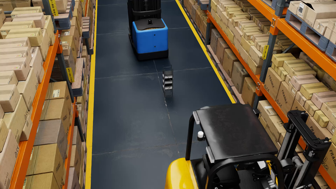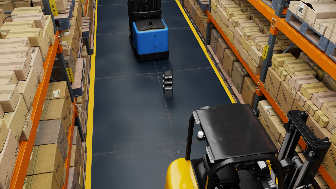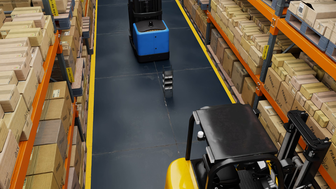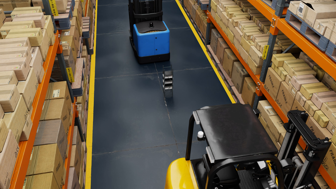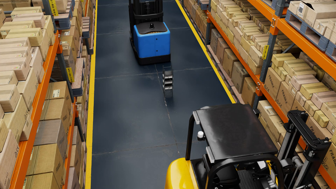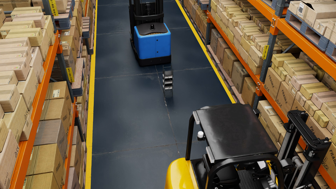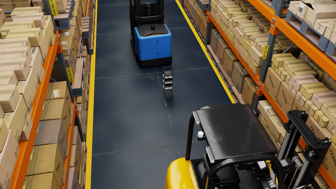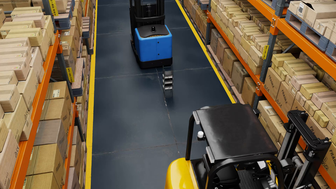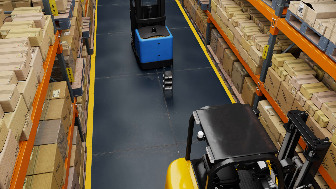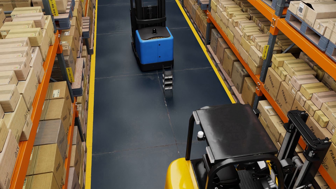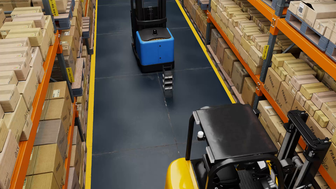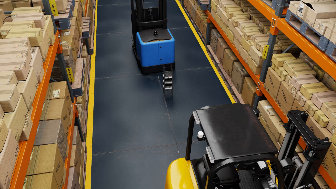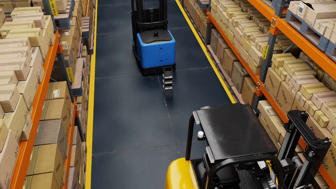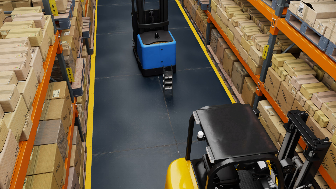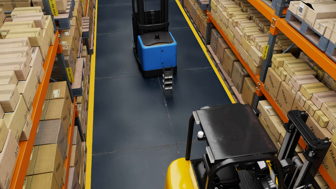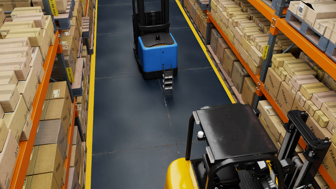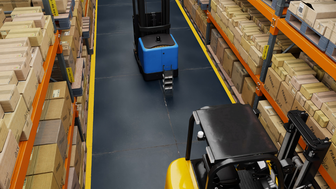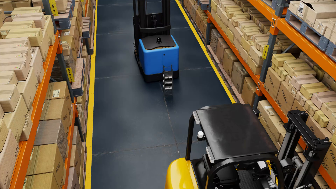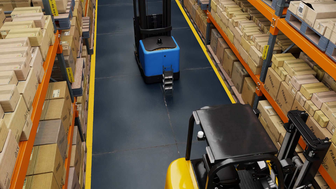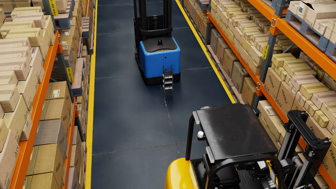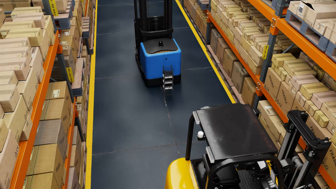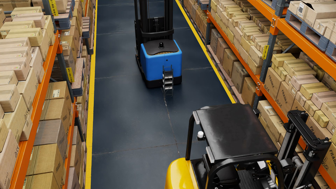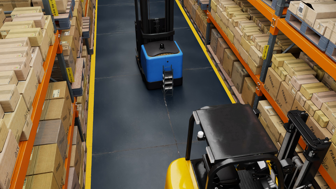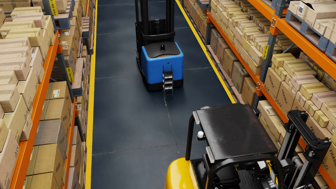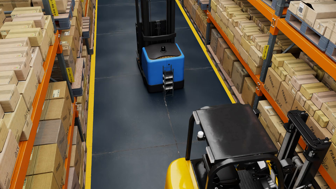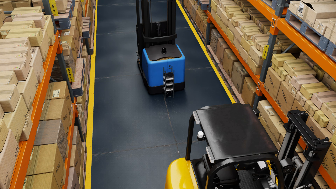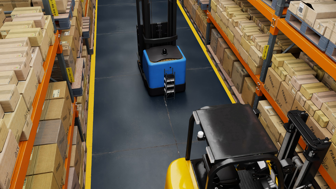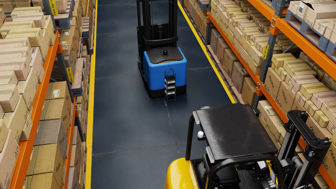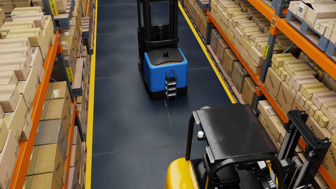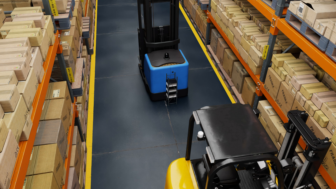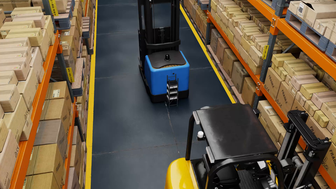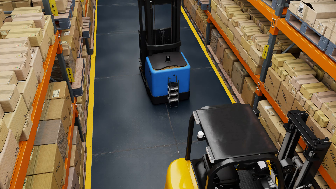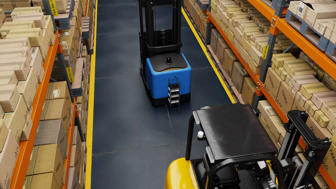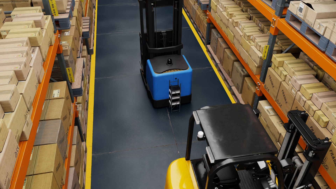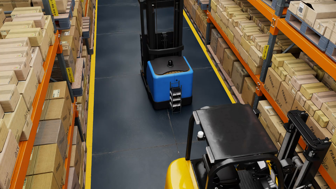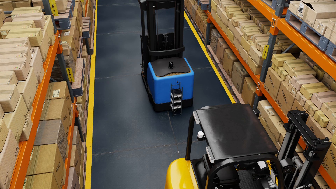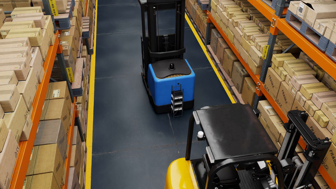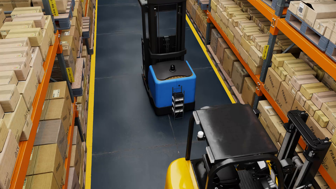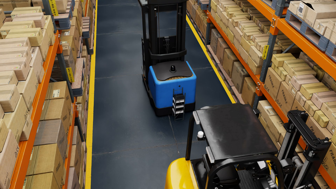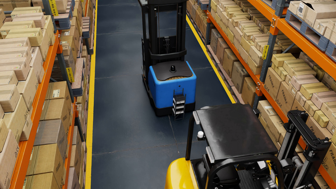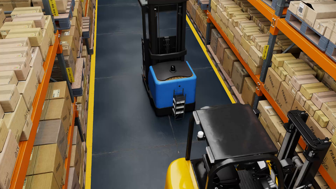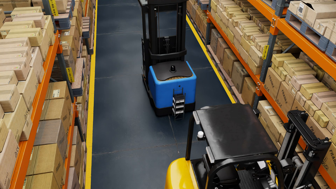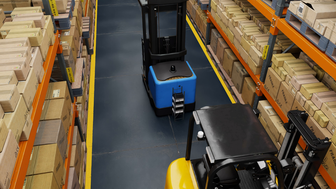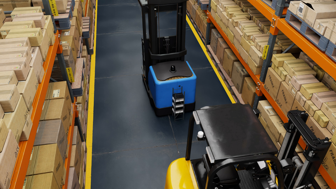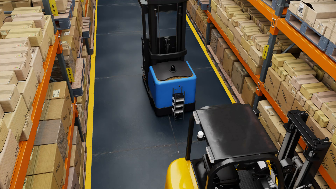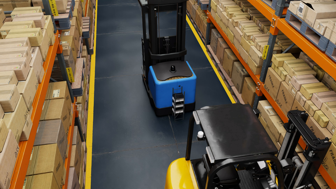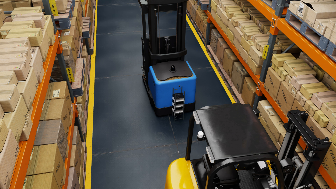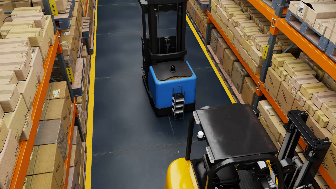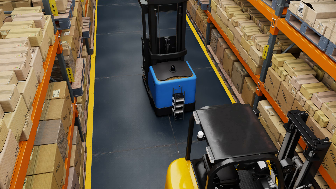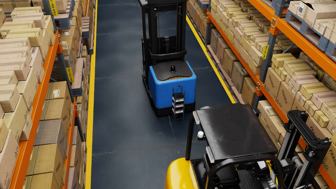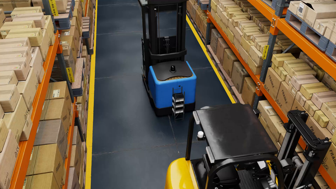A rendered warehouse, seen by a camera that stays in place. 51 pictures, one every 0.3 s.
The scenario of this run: A forklift runs into an object in its way.
